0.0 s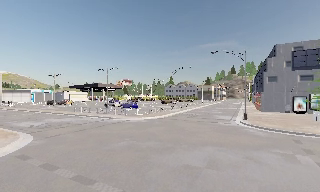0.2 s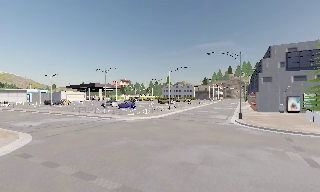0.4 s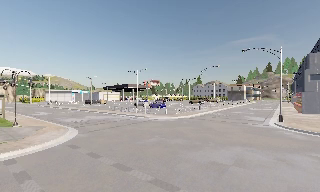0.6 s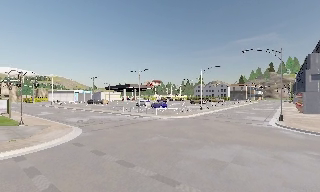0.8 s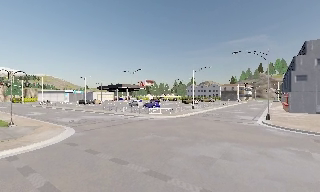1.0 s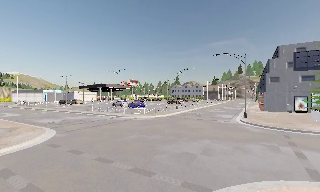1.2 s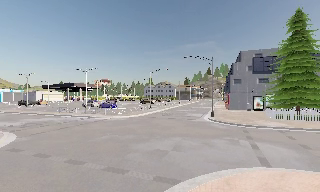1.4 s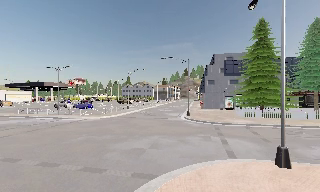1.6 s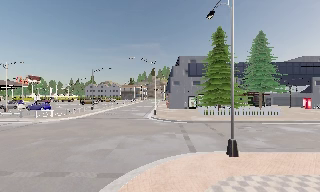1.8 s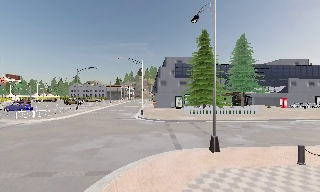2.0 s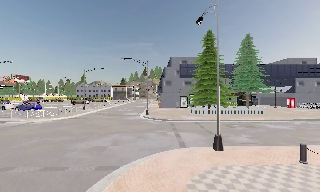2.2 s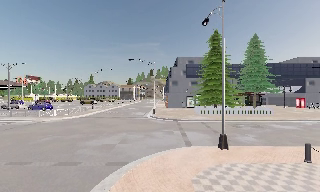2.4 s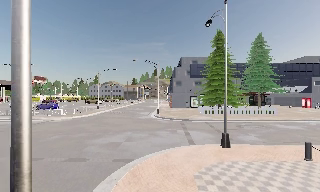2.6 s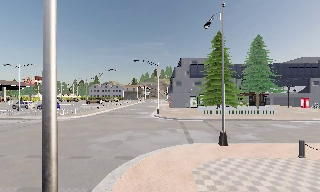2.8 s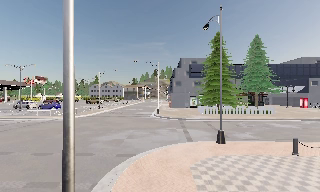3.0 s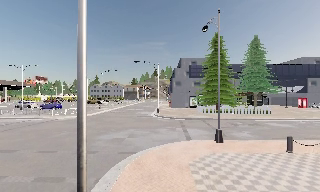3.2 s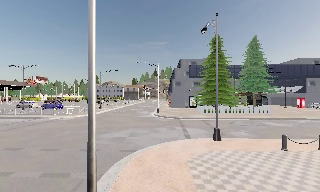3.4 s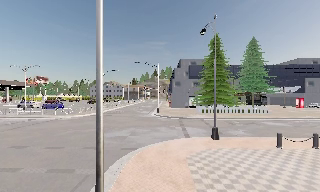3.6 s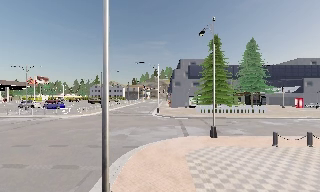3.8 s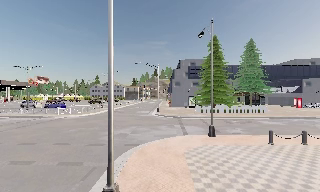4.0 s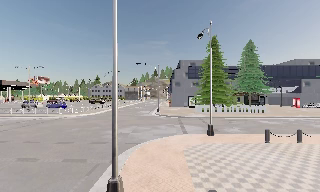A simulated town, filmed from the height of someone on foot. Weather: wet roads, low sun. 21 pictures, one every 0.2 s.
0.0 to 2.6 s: The camera swings to its right by about 25 degrees, and the scene slides to the left. It travels backward, about 4 m, so what stands in front gets smaller.
2.6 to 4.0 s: The camera travels backward, about 2 m, so what stands in front gets smaller.
The film runs backward here.
